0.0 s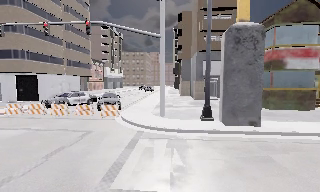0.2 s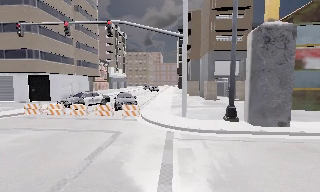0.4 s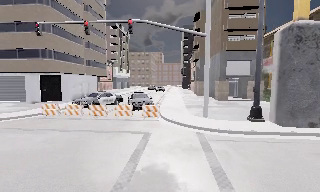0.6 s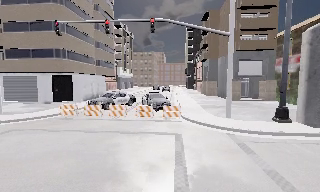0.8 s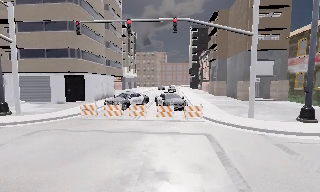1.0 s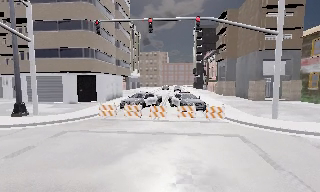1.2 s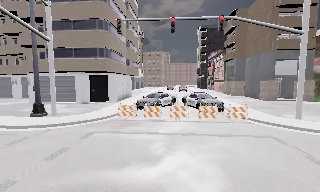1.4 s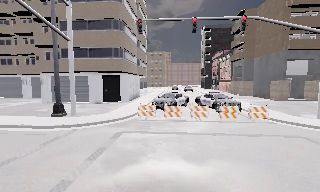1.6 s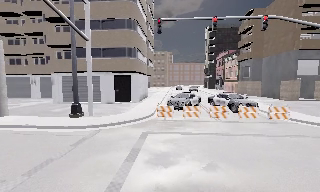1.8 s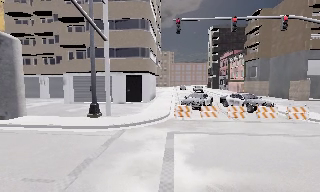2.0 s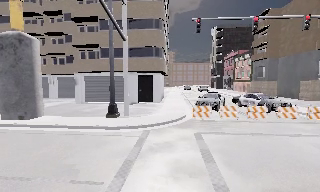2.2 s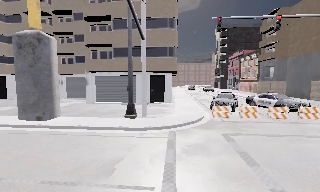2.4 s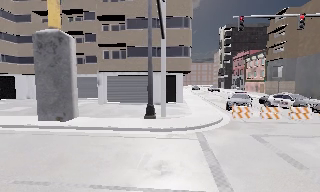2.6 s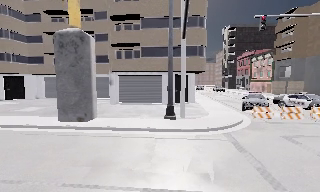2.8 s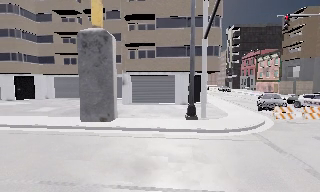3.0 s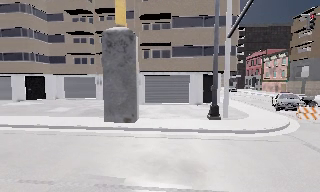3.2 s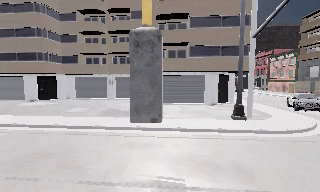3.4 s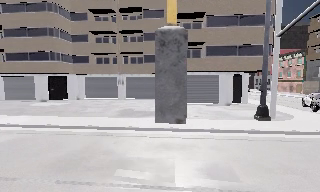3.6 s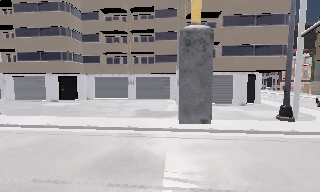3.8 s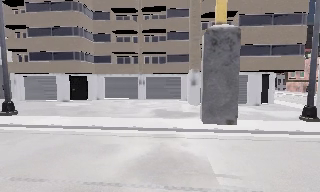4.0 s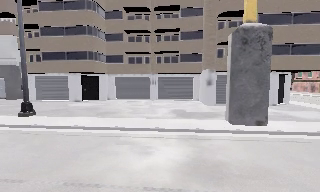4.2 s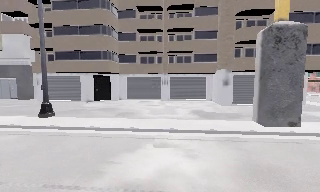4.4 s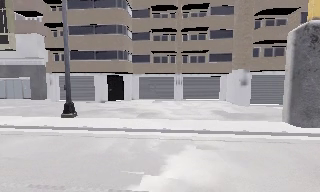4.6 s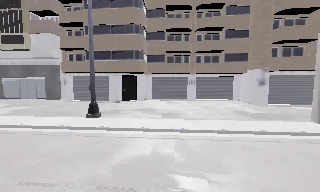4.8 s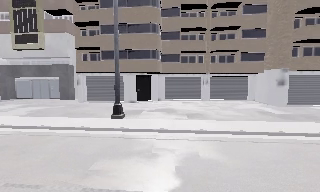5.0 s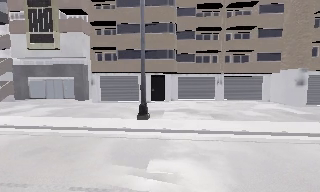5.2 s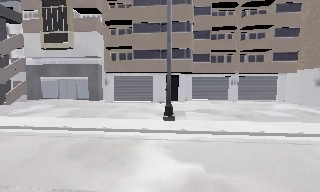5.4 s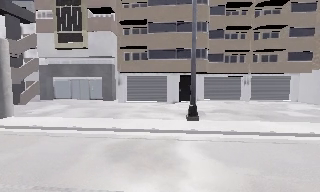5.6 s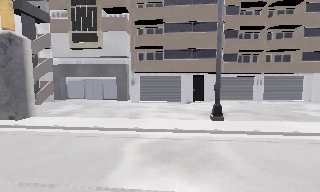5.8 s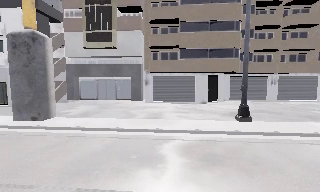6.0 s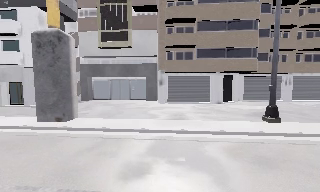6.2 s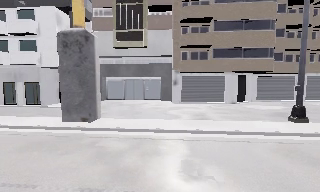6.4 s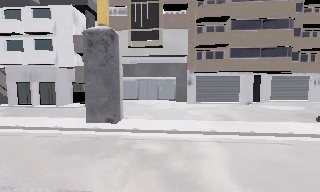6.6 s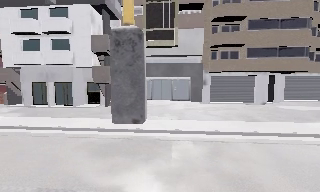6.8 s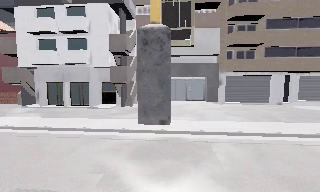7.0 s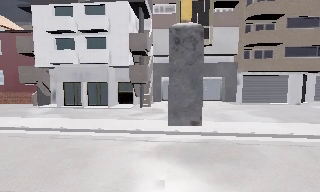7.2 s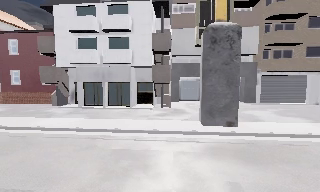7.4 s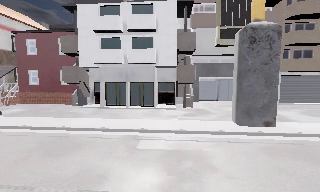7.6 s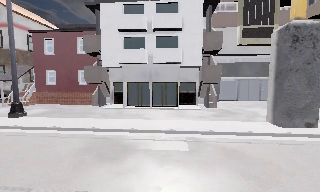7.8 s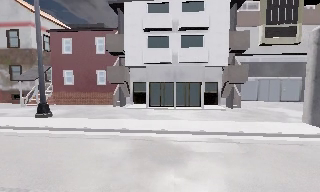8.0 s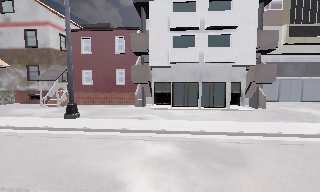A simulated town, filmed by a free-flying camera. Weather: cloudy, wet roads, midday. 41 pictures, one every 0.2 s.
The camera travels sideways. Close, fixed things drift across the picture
to the right.
0.0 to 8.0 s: The camera travels to its left, about 60 m, so close, fixed things drift to the right.
The film runs forward here.
